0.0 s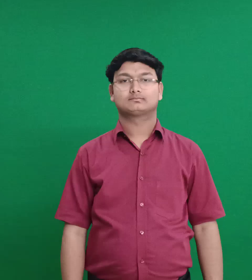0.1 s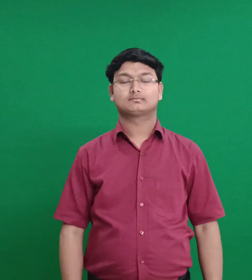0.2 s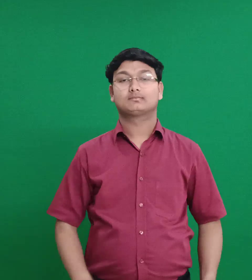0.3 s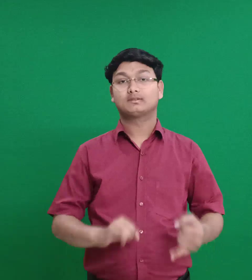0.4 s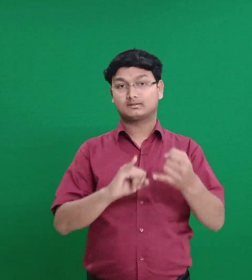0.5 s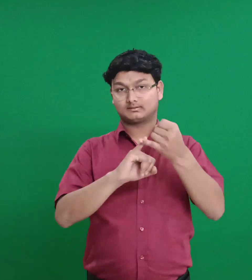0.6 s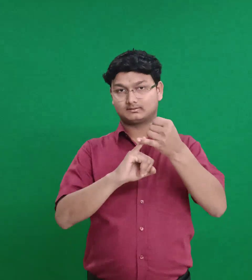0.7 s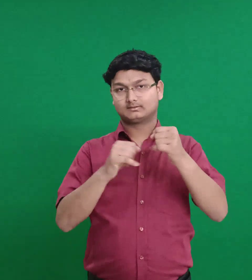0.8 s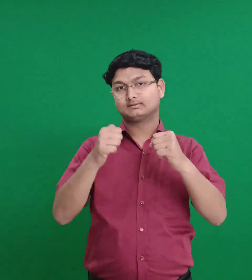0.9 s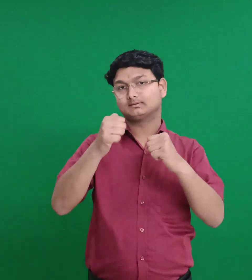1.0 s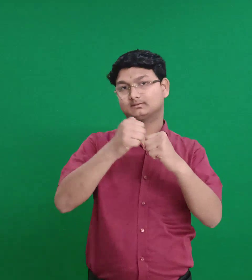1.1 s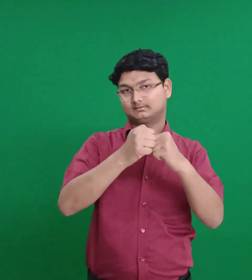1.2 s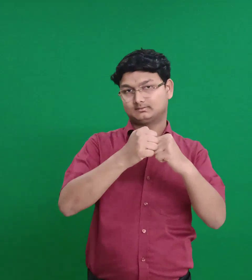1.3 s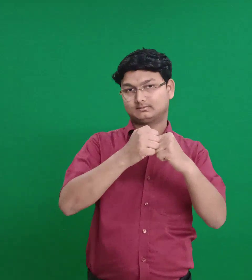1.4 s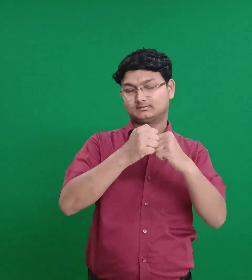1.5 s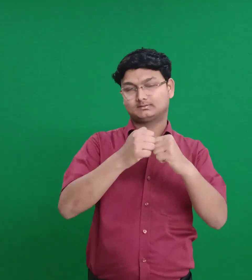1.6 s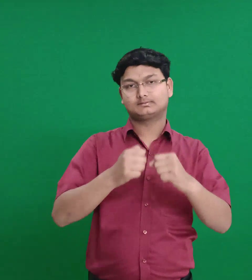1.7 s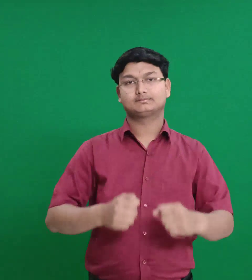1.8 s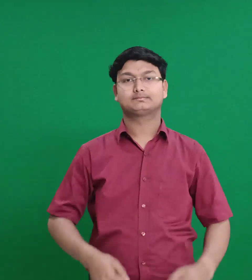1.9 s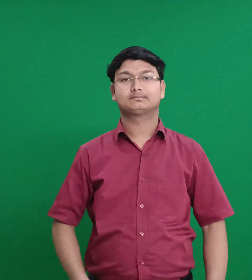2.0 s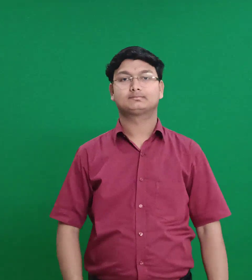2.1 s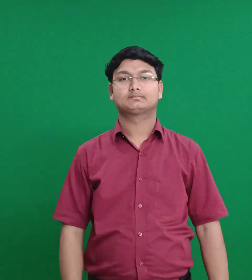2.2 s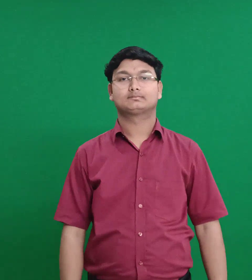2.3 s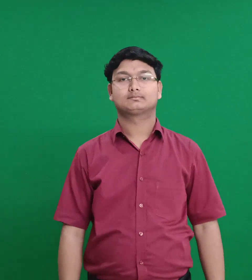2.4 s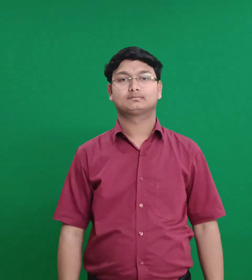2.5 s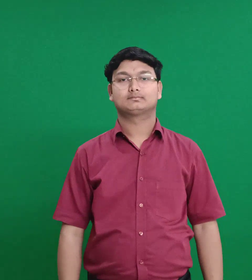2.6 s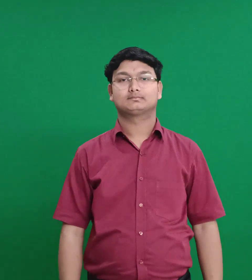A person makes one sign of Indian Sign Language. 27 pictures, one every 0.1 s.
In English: stephanas
